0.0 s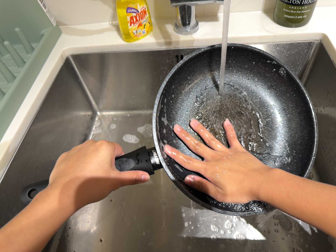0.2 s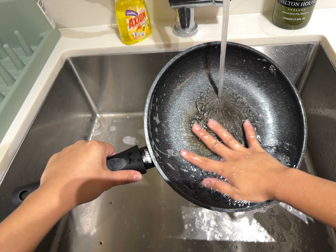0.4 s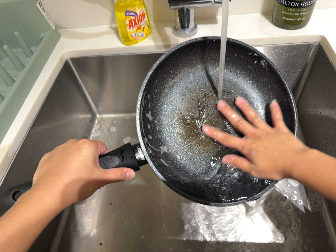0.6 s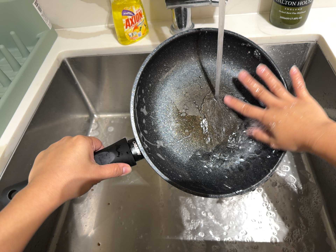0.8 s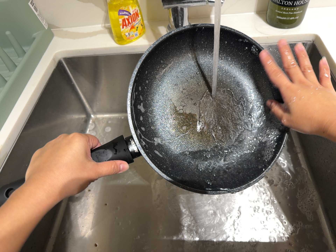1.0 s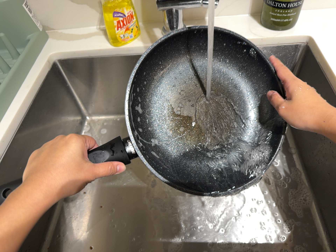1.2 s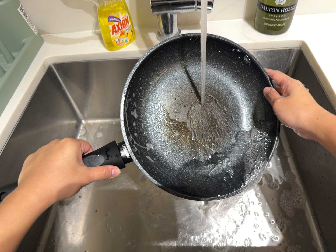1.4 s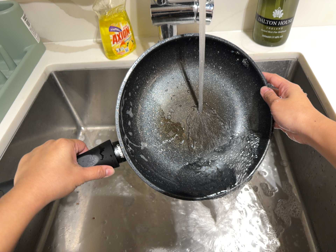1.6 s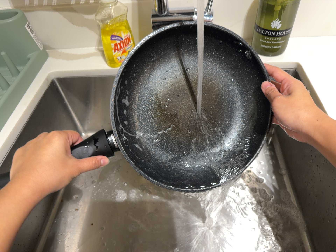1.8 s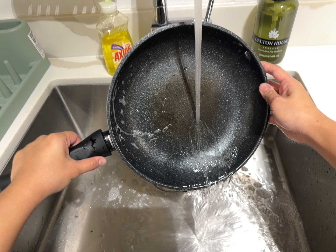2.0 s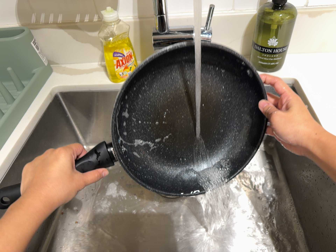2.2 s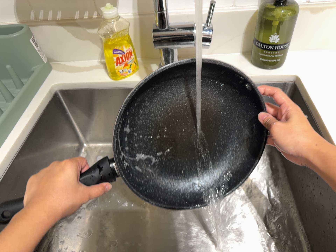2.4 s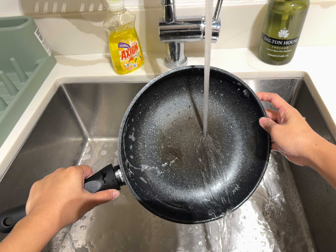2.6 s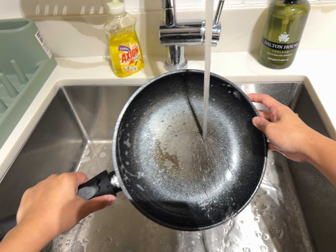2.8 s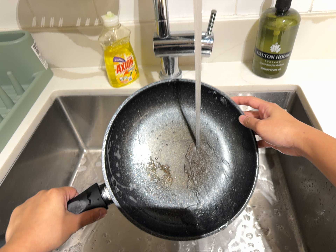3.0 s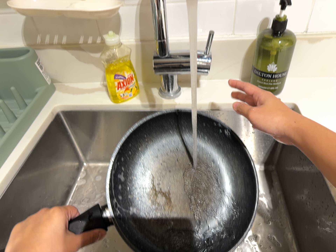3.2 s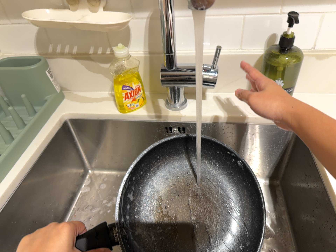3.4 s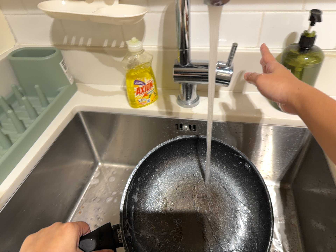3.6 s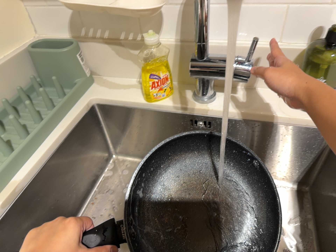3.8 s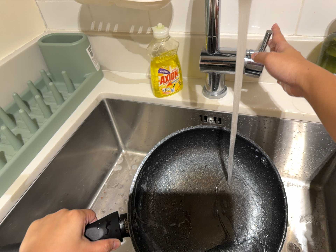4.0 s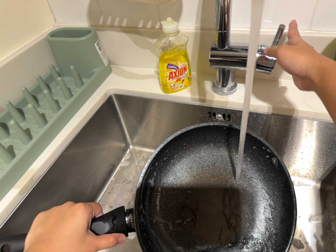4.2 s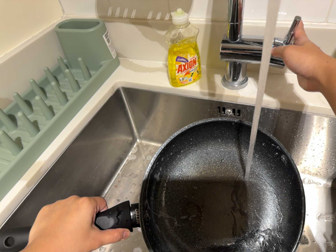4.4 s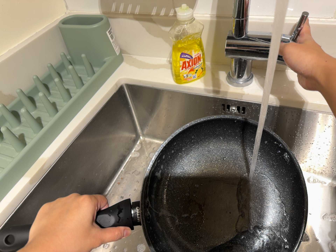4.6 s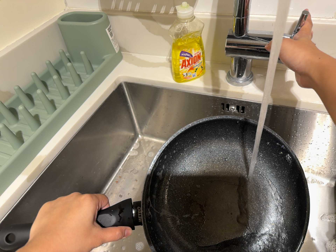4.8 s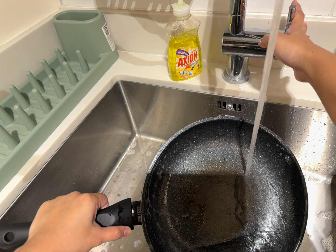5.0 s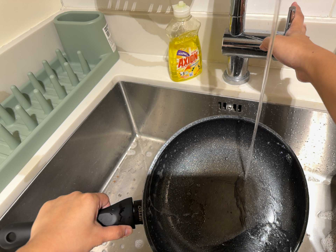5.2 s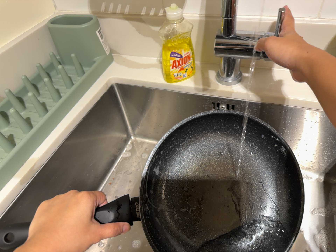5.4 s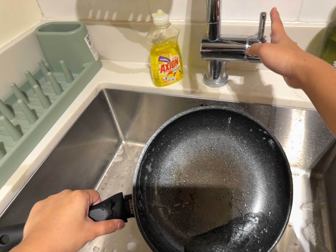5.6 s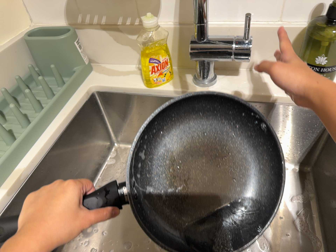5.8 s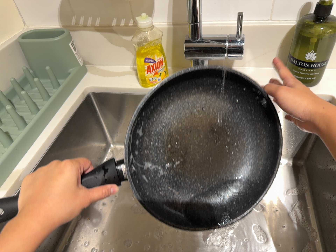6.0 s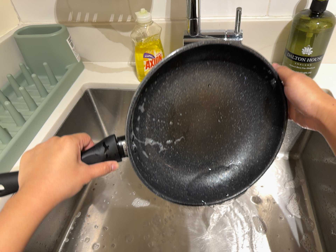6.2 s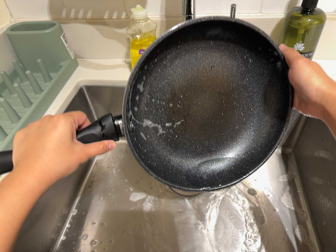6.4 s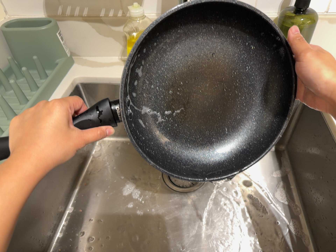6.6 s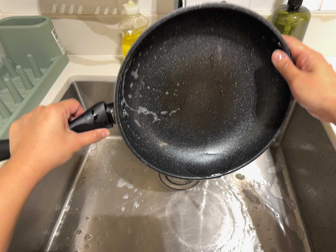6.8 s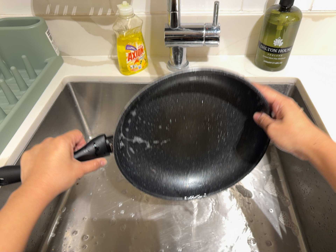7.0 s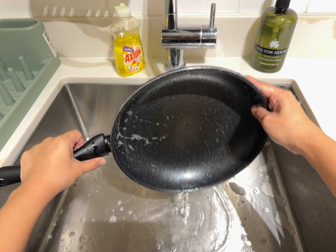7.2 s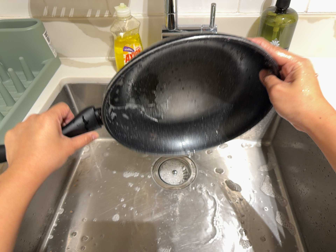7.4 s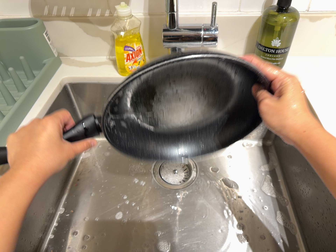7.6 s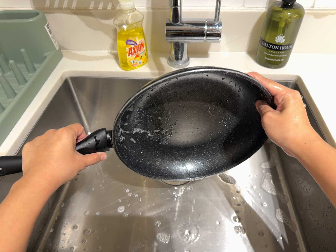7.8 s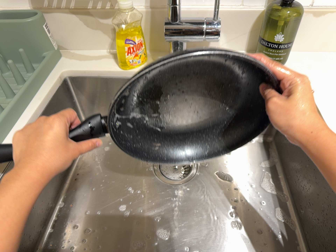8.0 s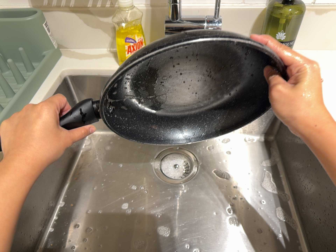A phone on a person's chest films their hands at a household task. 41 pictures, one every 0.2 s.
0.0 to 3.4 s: The camera travels toward the top of its view, about 7 cm, so close, fixed things drift downward. Its aim tips toward the top of its view by about 10 degrees, and the scene shifts downward.
3.4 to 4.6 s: The scene slides to the right, as the camera pans about 10 degrees to its left.
4.6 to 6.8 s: The scene slides to the left, as the camera pans about 15 degrees to its right. It travels toward the bottom of its view, backward and to its left, about 10 cm. It rolls about its line of sight by about 10 degrees, and the scene rotates counterclockwise.
6.8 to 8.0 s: The camera keeps its place and its aim.
The film runs forward here.
